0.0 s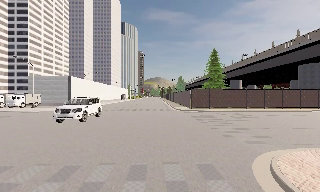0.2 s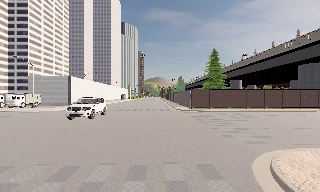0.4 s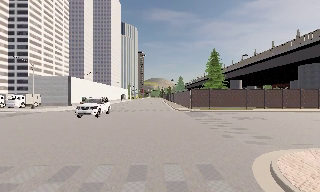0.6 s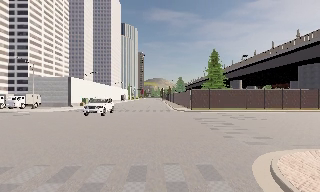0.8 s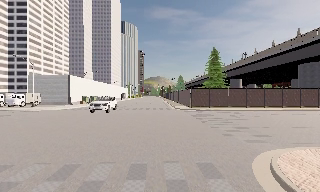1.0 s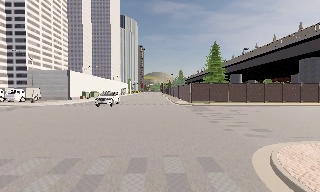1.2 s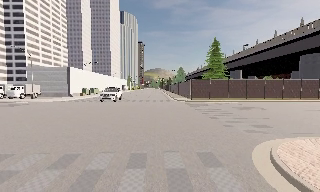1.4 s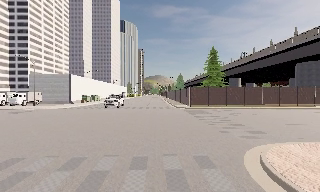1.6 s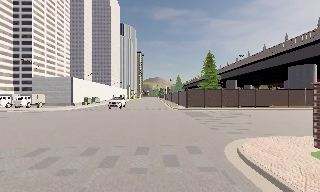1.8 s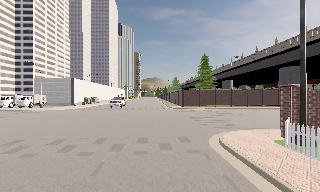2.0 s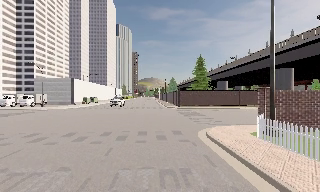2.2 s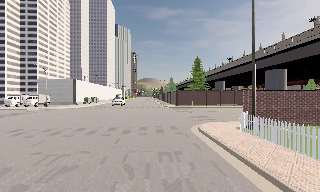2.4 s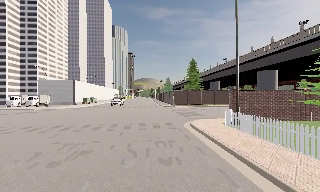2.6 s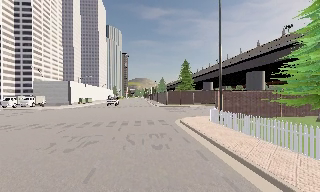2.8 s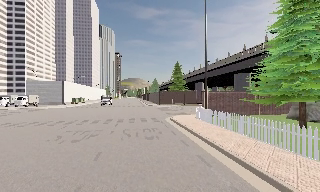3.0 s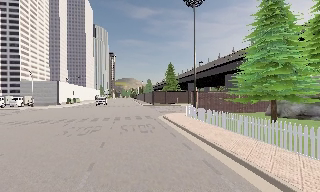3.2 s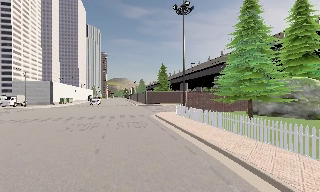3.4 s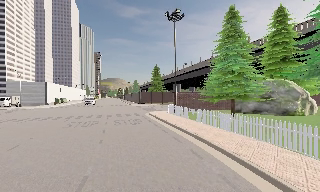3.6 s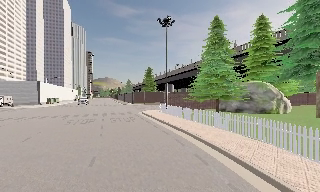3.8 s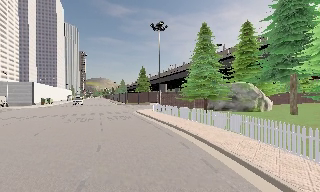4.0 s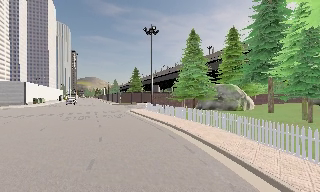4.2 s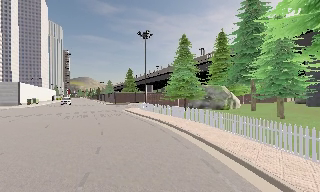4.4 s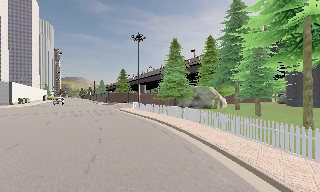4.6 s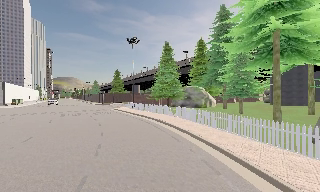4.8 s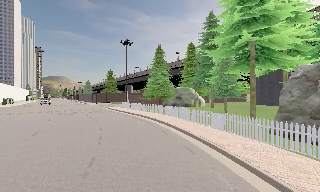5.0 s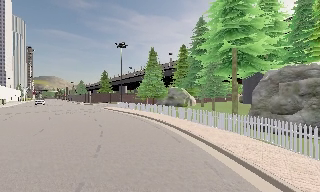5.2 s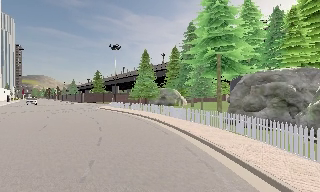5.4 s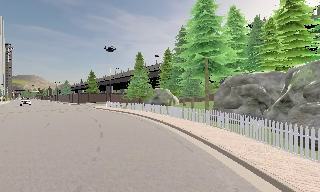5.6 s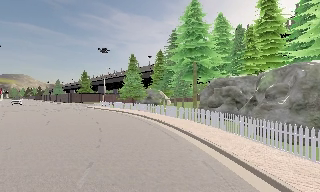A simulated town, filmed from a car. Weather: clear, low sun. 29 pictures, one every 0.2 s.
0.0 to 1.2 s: The camera shifts only a little, or ends up much as it began.
1.2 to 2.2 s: The camera travels backward, about 6 m, so what stands in front gets smaller. It gains speed.
2.2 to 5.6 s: The scene slides to the left, as the camera pans about 40 degrees to its right. It travels backward, about 25 m.
The film runs backward here.
